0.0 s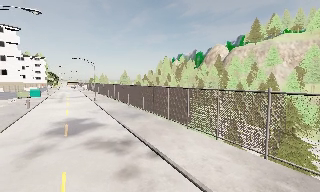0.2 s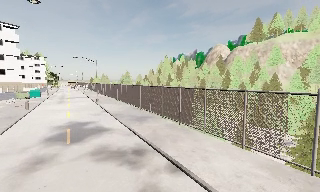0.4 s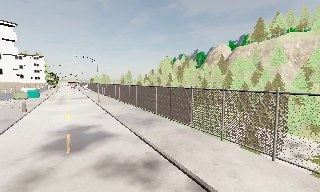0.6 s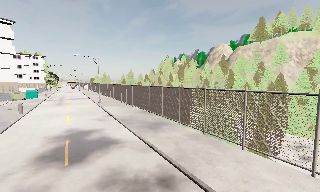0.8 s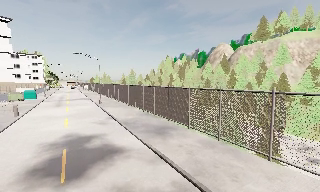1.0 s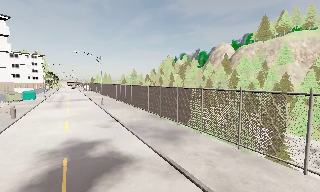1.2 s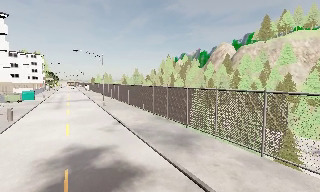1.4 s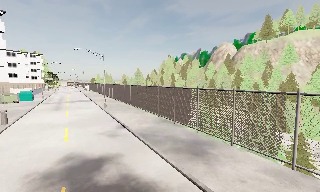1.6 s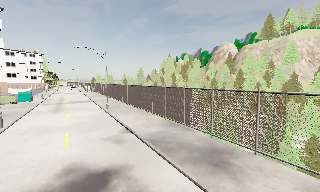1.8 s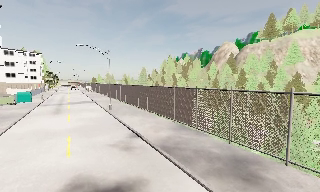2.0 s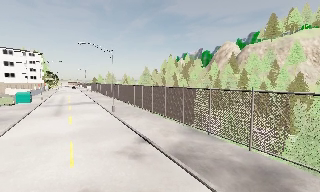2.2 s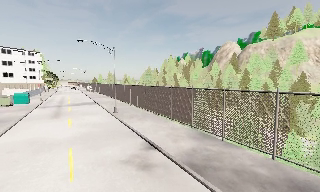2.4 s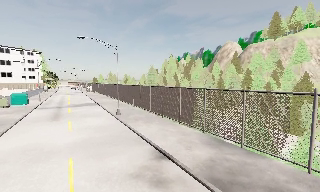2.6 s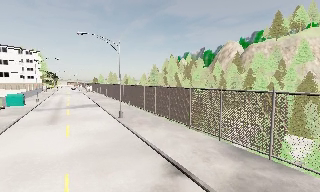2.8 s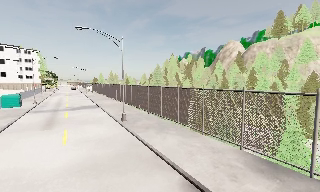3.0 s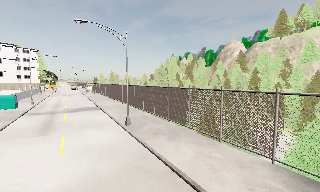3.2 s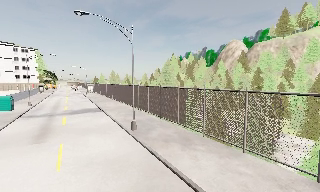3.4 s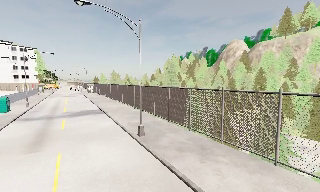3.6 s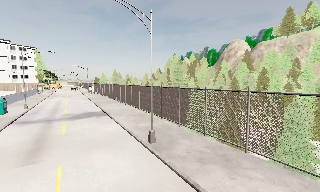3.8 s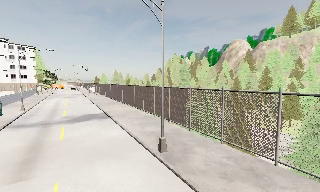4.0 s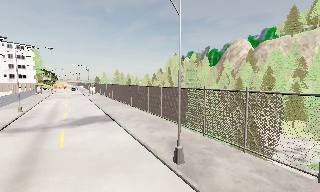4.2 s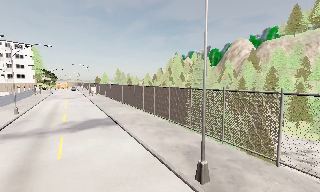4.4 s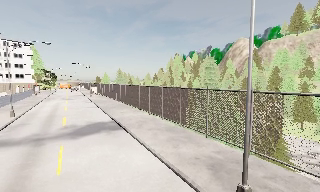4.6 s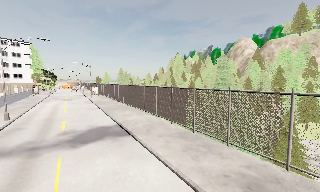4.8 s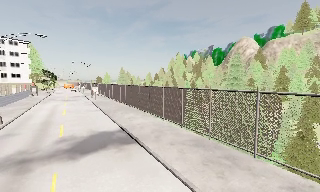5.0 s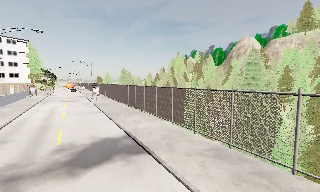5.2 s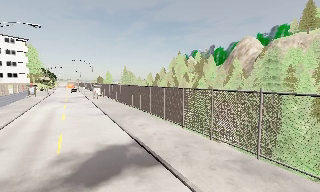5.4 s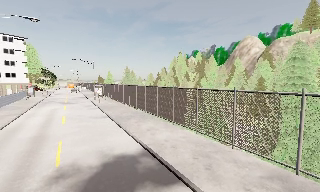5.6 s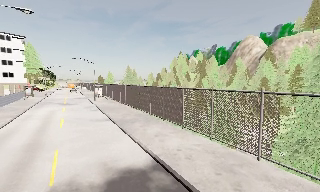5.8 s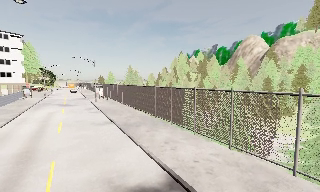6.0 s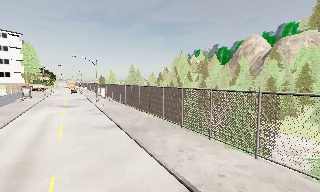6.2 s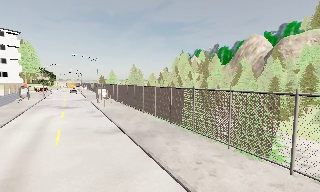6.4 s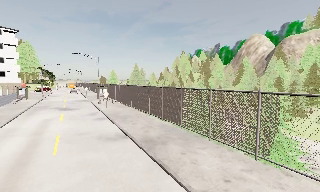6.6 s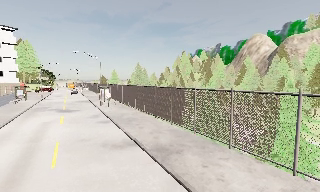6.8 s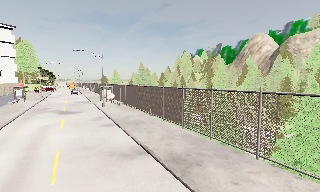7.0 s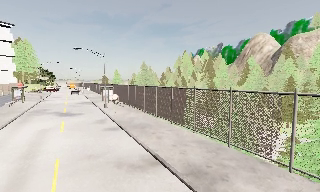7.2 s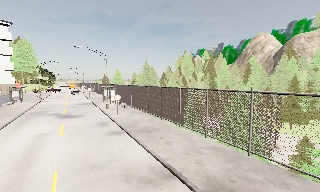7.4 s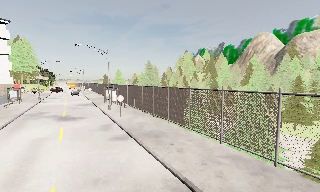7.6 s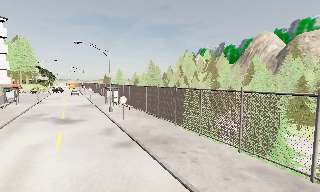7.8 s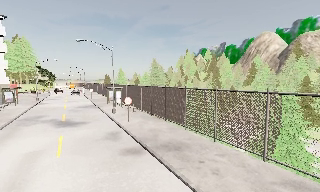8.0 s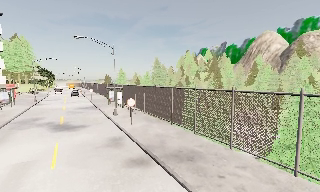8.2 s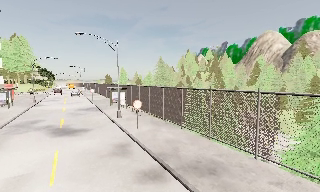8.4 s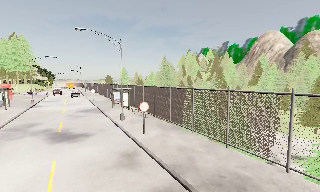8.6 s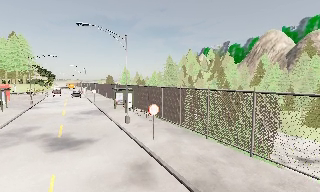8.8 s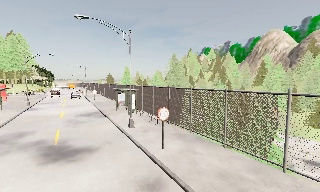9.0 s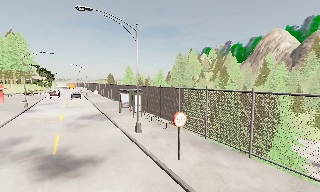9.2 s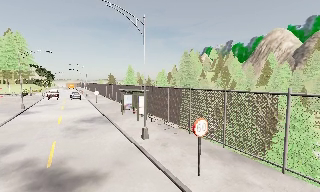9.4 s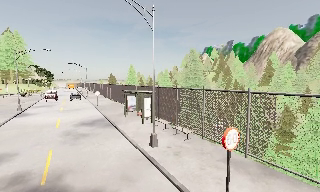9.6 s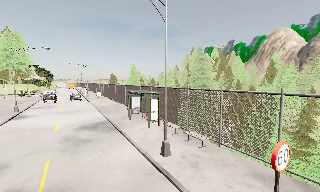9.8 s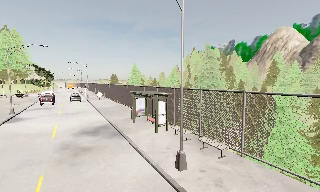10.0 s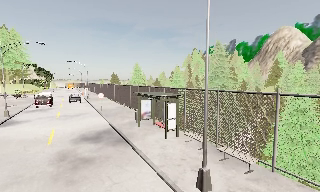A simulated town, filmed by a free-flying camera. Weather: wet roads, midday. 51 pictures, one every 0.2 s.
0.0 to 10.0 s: The camera travels forward and to its left, about 65 m, so what stands in front looms larger.
The film runs forward here.
